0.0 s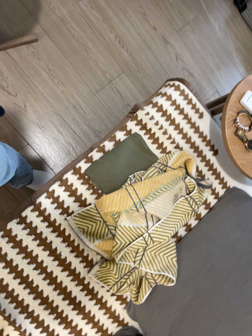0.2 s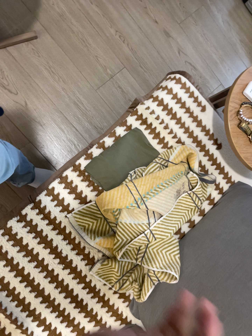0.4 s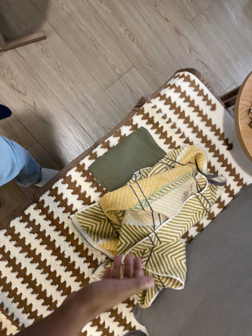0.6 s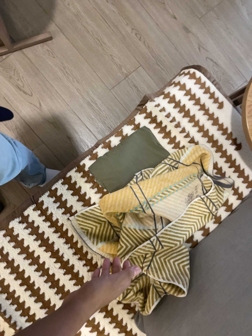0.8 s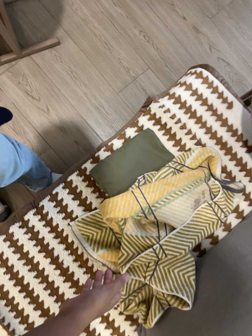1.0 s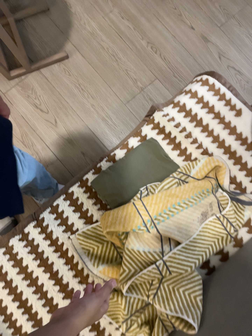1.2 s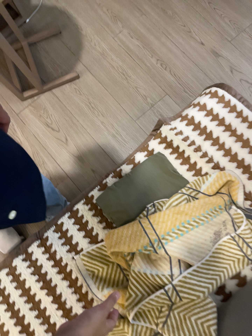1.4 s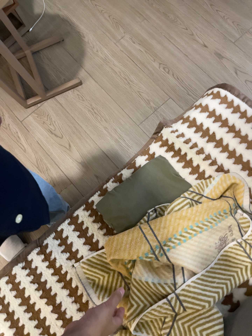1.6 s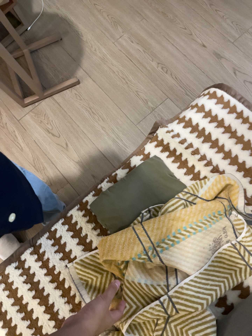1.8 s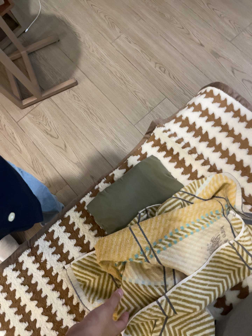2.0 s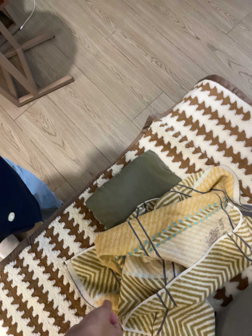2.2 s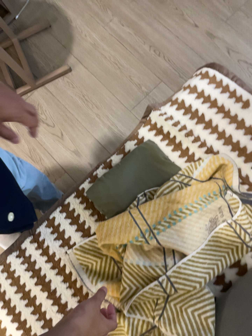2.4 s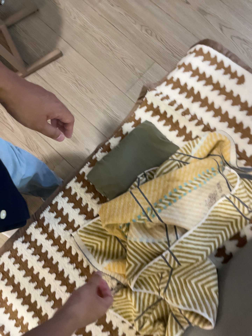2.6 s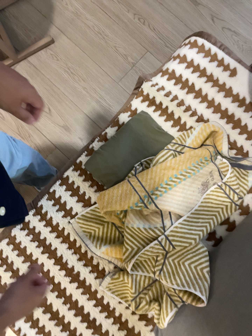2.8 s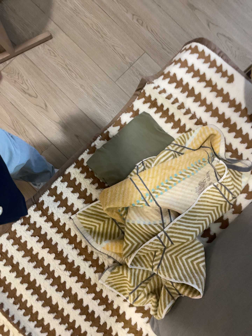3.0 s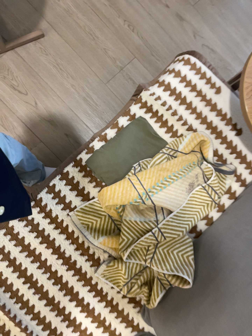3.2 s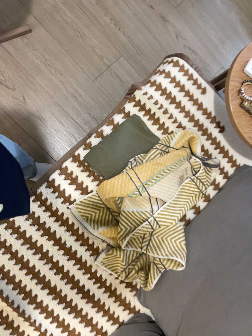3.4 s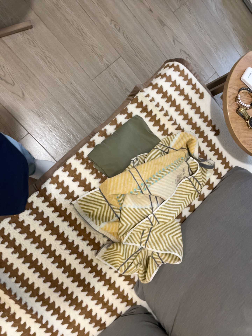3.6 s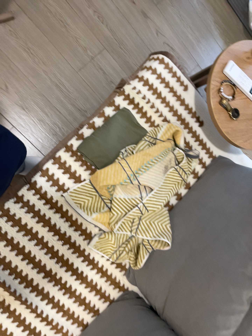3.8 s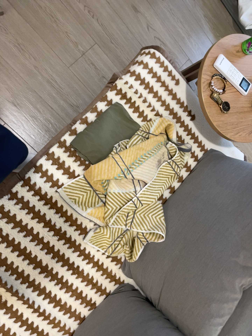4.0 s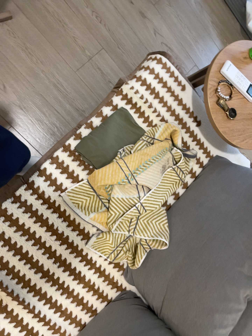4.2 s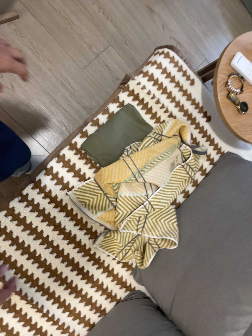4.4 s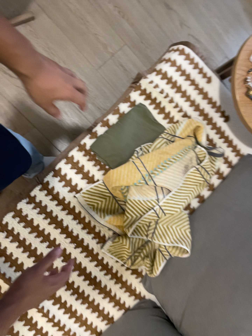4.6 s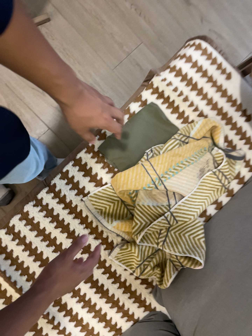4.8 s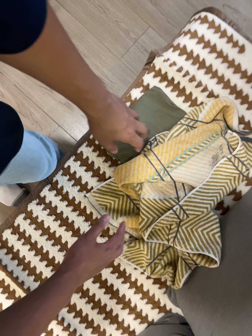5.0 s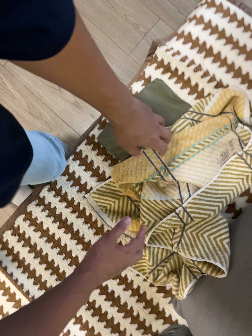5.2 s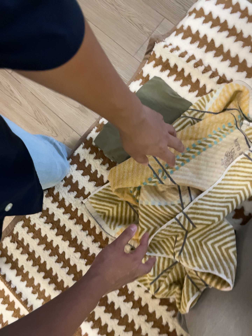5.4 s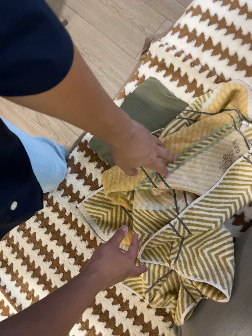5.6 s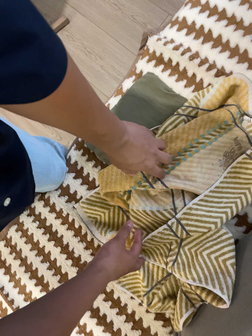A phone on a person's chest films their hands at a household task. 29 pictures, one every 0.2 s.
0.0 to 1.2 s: The camera pans to its left by about 20 degrees. It travels to its right and forward, about 28 cm. Its aim tips toward the top of its view by about 10 degrees, and the scene shifts downward.
1.2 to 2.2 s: The camera travels to its right, about 7 cm.
2.2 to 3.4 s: The camera pans to its right by about 25 degrees. It travels to its left and backward, about 36 cm. Its aim tips toward the bottom of its view by about 10 degrees, and the scene shifts upward.
3.4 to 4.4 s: The camera shifts only a little, or ends up much as it began.
4.4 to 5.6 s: The camera pans to its left by about 30 degrees. It travels to its right and forward, about 40 cm.
The film runs forward here.
